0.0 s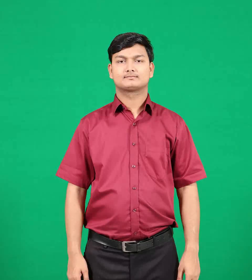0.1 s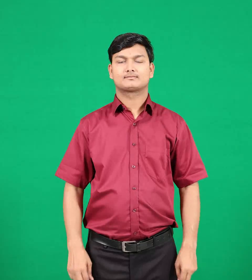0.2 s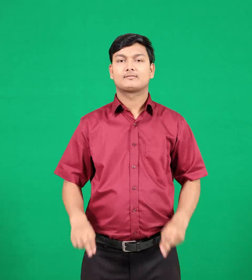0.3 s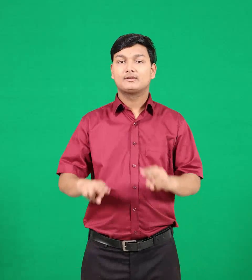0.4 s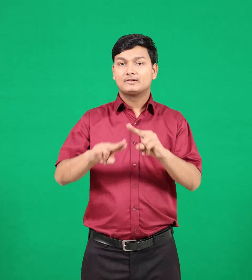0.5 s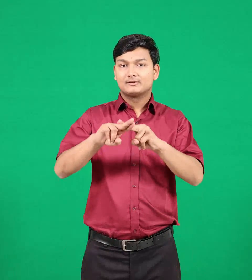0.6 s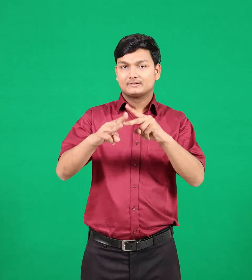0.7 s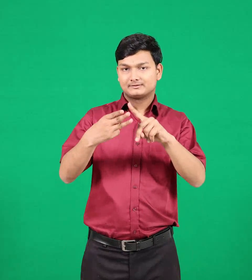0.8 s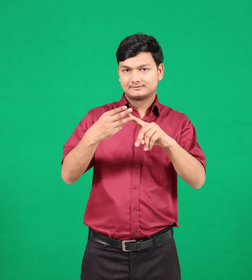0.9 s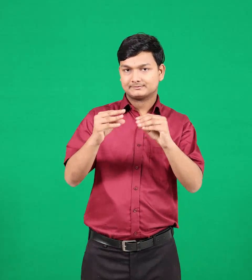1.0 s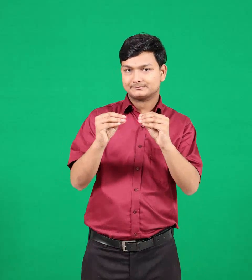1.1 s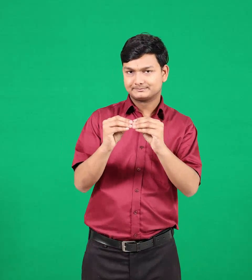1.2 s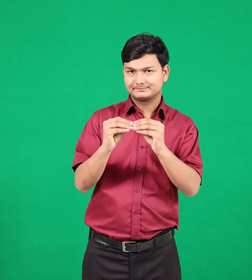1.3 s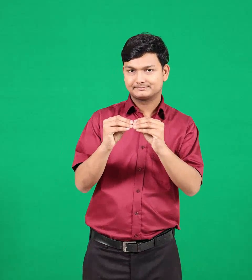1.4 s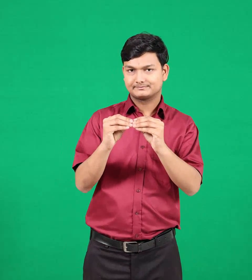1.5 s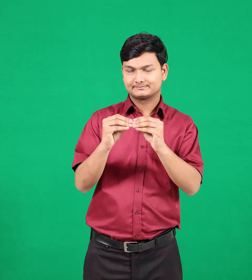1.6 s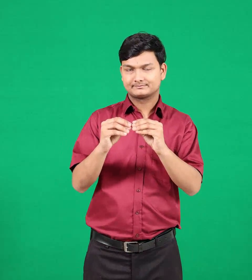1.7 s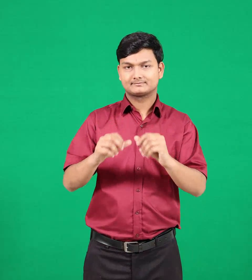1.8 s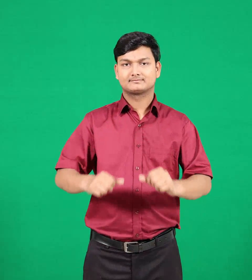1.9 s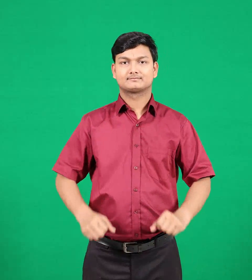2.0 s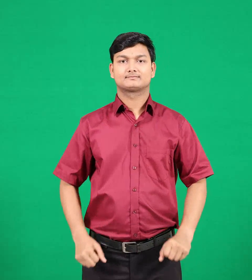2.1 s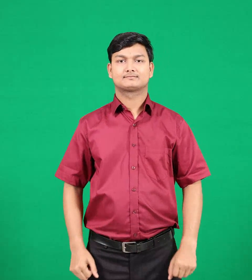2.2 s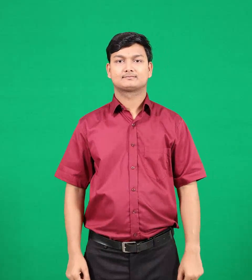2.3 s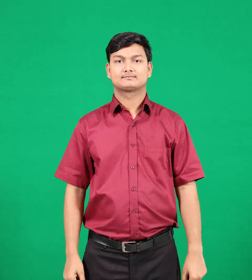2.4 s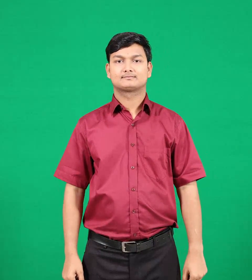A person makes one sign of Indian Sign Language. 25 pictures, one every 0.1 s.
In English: february
